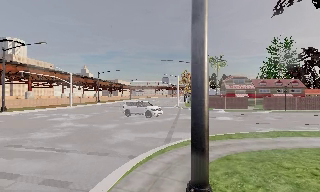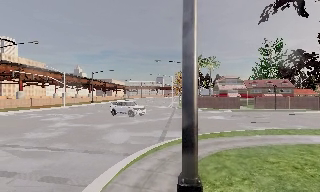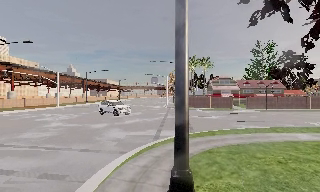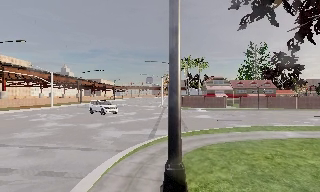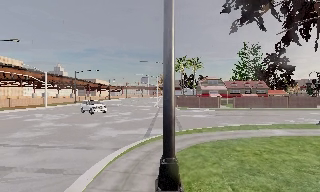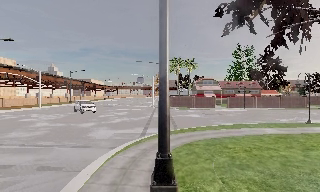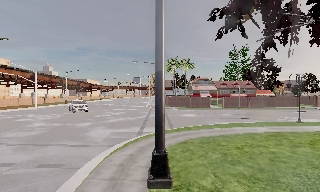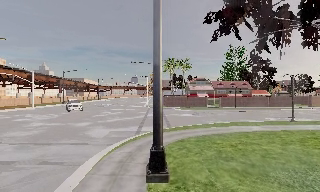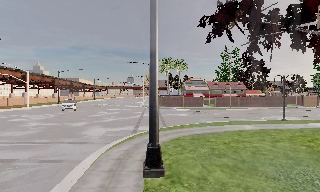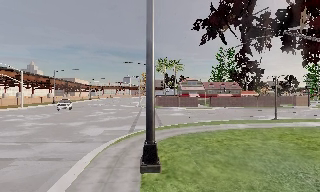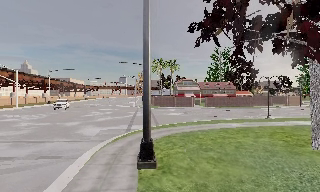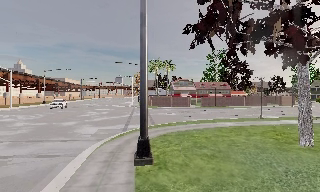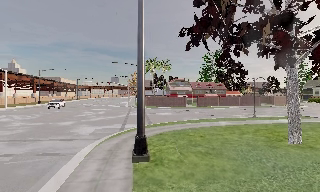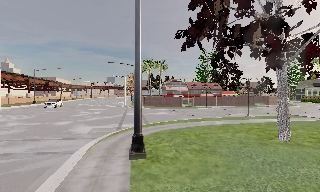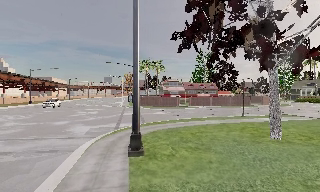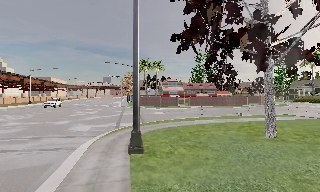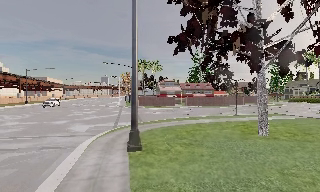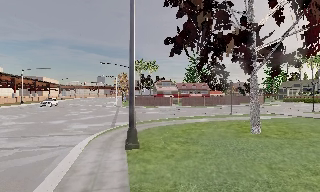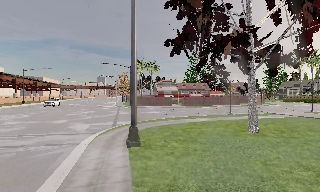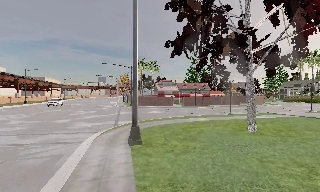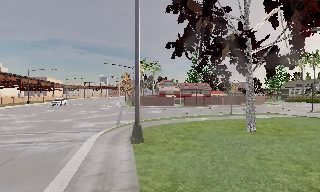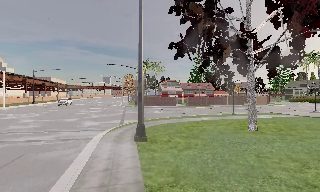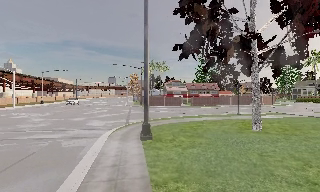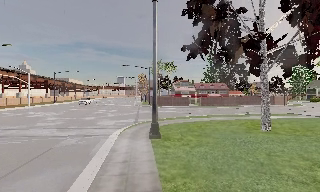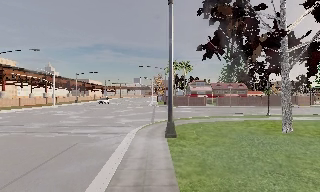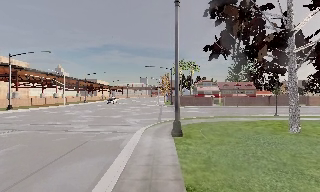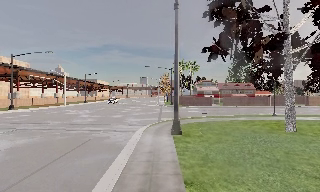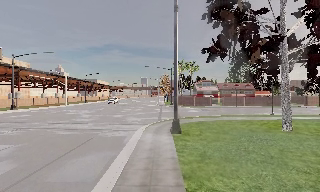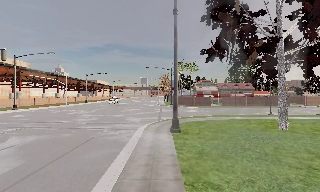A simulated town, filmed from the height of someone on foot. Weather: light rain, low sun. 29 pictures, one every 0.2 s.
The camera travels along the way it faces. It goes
backward.
0.0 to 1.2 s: The camera pans to its right, which is clockwise from overhead, by about 10 degrees. It travels backward, about 2 m, so what stands in front gets smaller.
1.2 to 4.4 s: The camera travels backward, about 5 m, so what stands in front gets smaller.
4.4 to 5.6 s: The camera pans to its left, which is counterclockwise from overhead, by about 10 degrees. It travels backward, about 2 m, so what stands in front gets smaller.
The film runs backward here.
